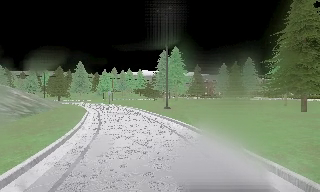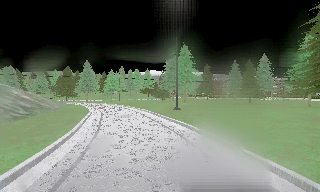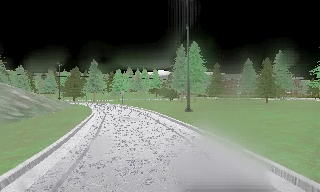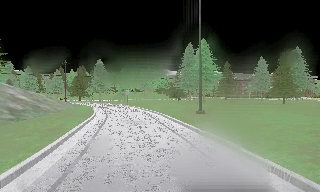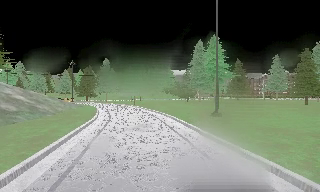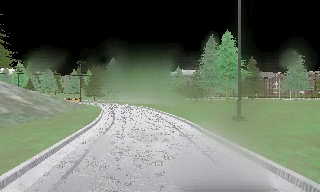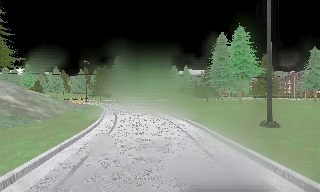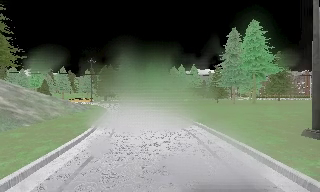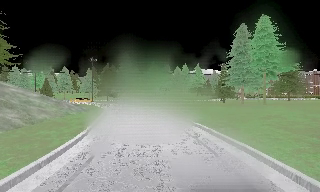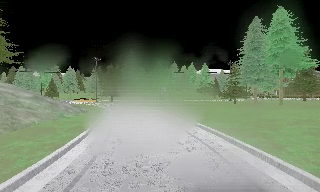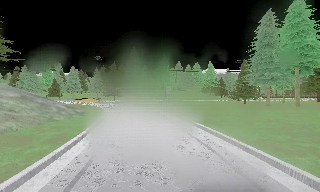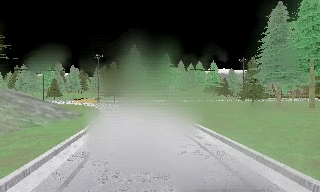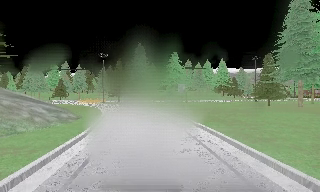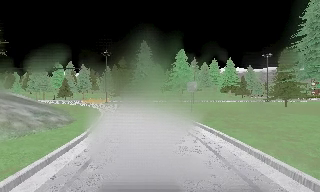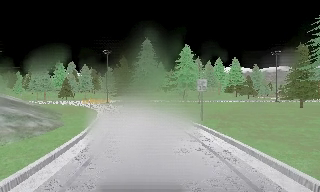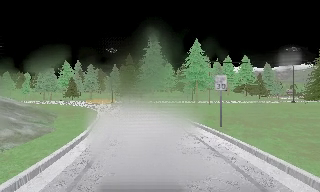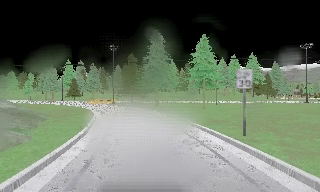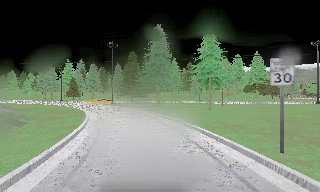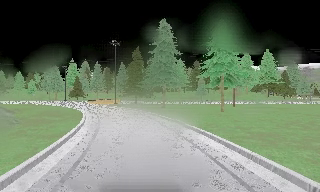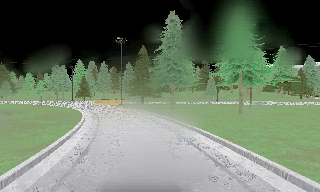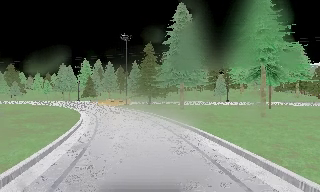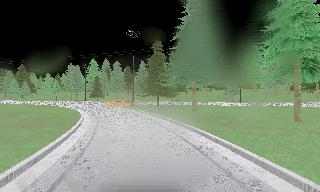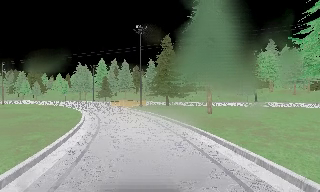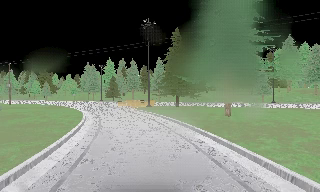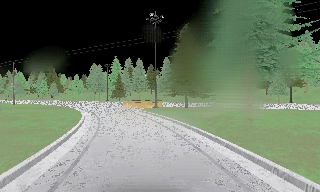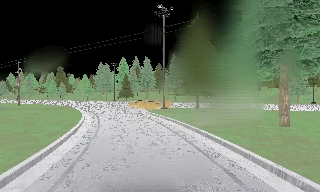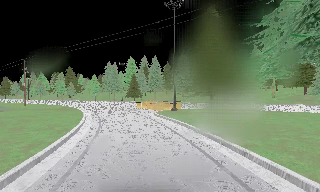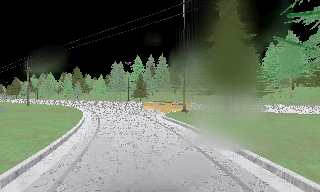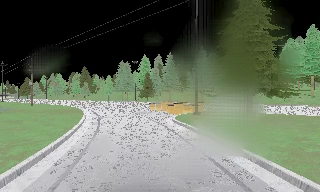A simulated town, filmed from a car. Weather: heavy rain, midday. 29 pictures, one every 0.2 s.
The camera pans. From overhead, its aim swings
counterclockwise.
The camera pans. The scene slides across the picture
to the right.
0.0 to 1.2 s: The camera swings to its left by about 15 degrees, and the scene slides to the right. It travels forward, about 11 m, so what stands in front looms larger.
1.2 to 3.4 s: The camera pans to its left, which is counterclockwise from overhead, by about 15 degrees. It travels forward, about 19 m, so what stands in front looms larger.
3.4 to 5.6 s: The camera swings to its left by about 30 degrees, and the scene slides to the right. It travels forward, about 19 m, so what stands in front looms larger.
The film runs forward here.
